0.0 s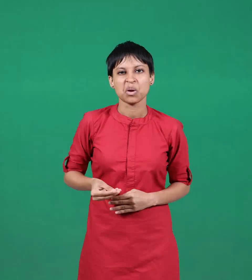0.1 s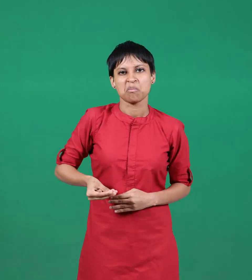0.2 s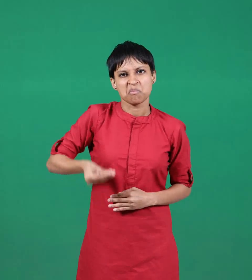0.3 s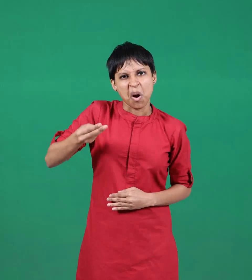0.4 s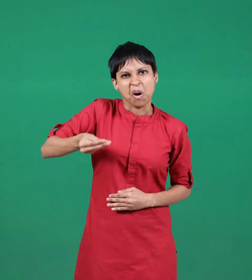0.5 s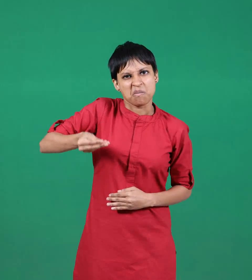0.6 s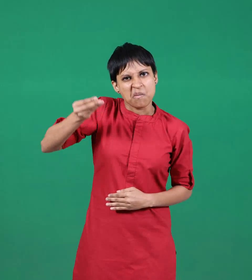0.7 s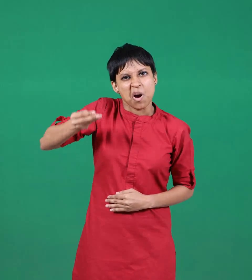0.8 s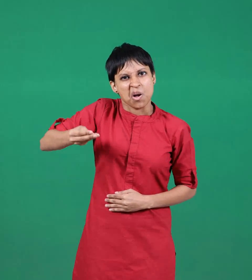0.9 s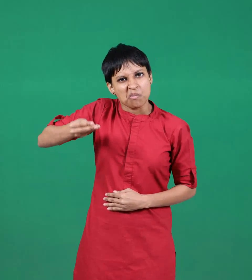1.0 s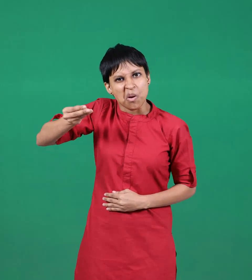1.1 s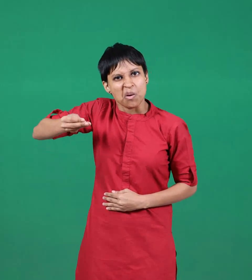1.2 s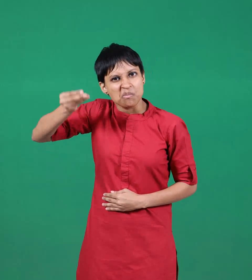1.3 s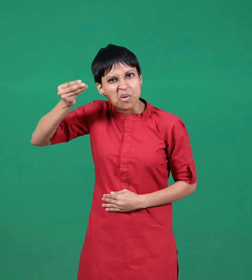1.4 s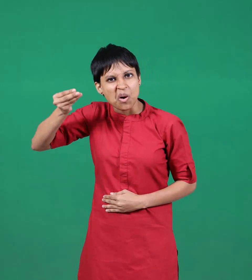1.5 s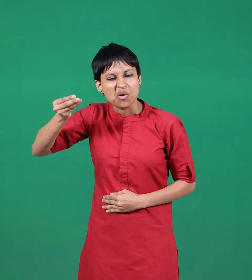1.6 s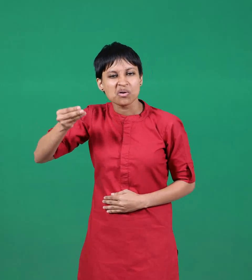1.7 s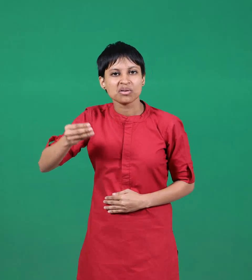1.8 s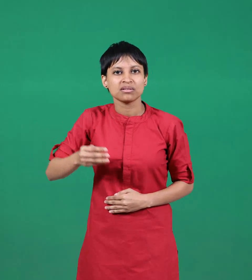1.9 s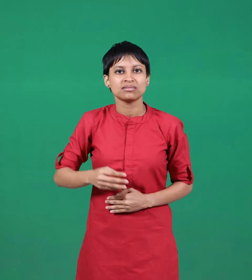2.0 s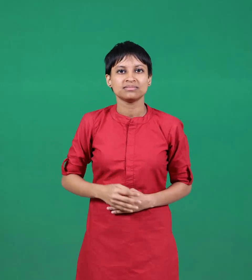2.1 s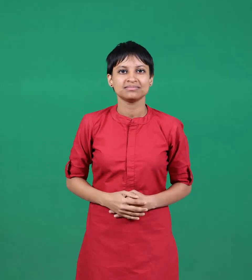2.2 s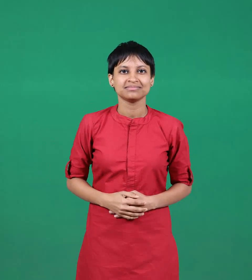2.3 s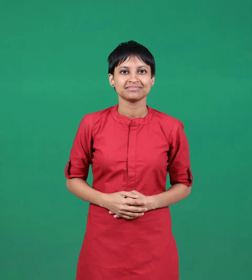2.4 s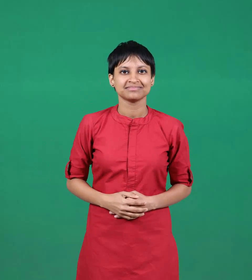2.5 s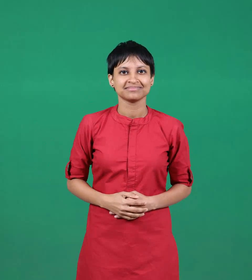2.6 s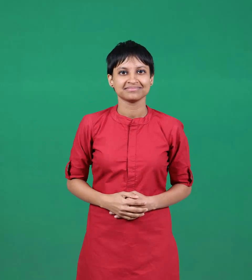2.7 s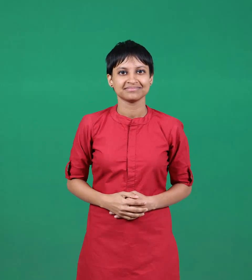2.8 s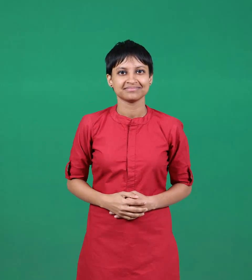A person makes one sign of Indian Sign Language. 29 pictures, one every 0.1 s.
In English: more
